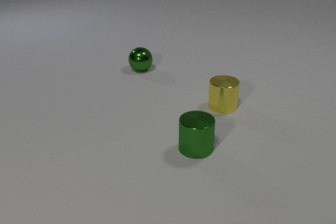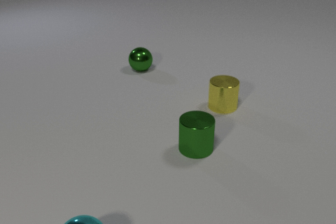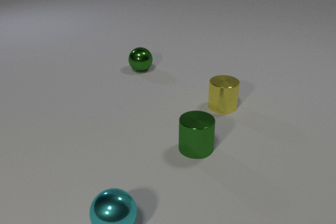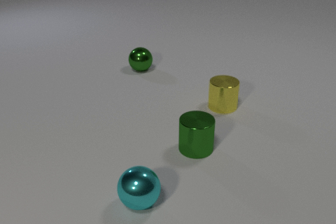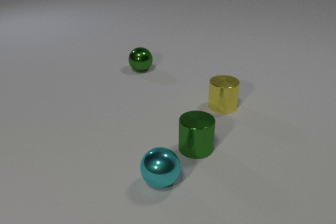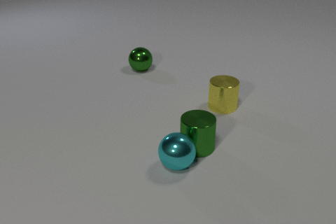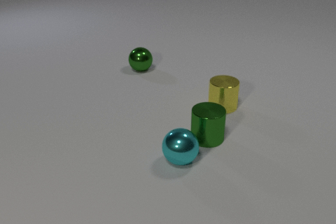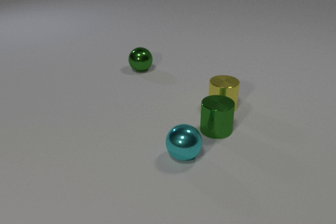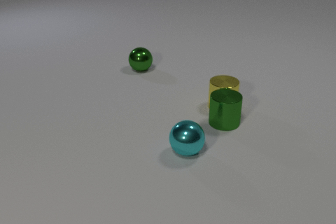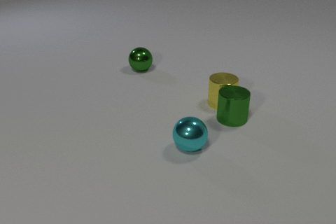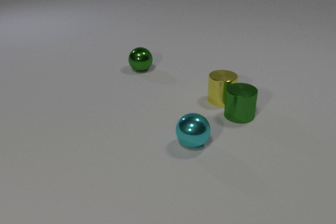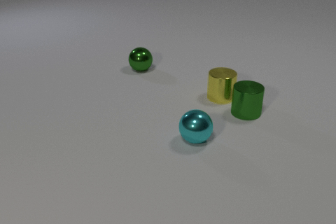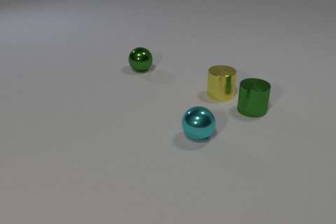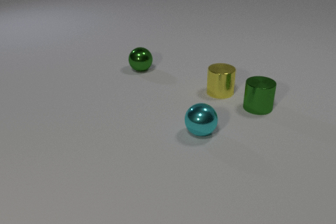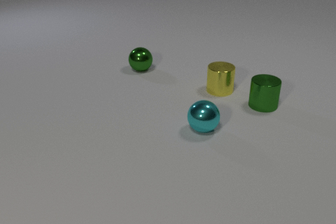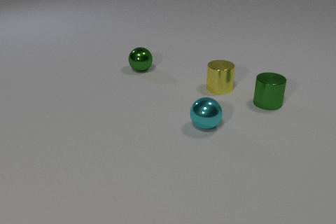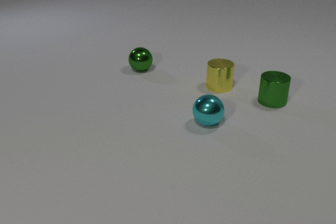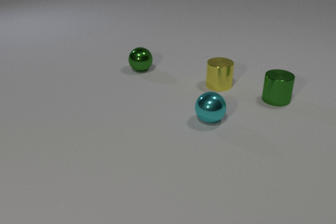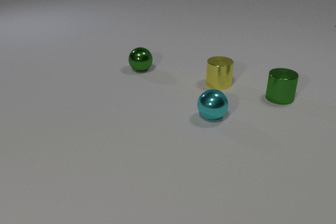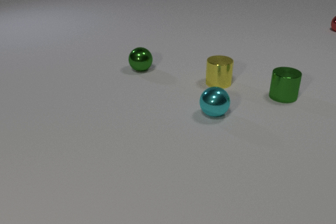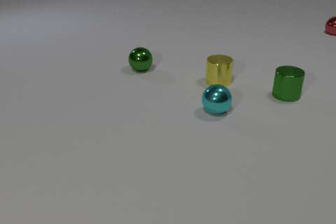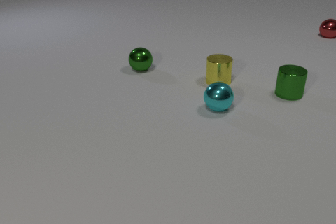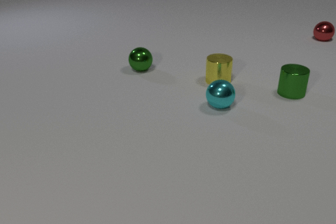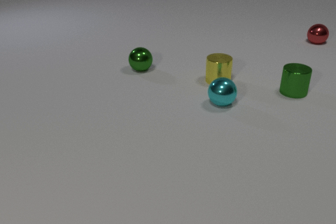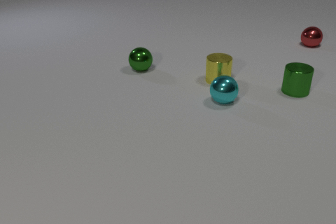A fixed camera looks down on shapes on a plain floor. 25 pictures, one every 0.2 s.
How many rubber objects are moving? 0.
How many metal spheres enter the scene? 2.
What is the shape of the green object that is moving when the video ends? cylinder.
0.0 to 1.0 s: The cyan metal sphere comes in at the bottom edge, rolls away from the camera and to the right. The cyan metal sphere and the green metal cylinder collide.
1.0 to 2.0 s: The cyan metal sphere rolls away from the camera and to the right. The green metal cylinder slides away from the camera and to the right. The yellow metal cylinder slides away from the camera. The green metal cylinder and the yellow metal cylinder collide.
2.0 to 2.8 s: The cyan metal sphere rolls away from the camera. The green metal cylinder slides away from the camera and to the right. The yellow metal cylinder slides away from the camera.
2.8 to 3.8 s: The cyan metal sphere rolls away from the camera. The green metal cylinder slides away from the camera and to the right. The red metal sphere comes in at the right edge, rolls toward the camera and to the left. The yellow metal cylinder slides away from the camera.
3.8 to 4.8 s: The cyan metal sphere rolls away from the camera. The green metal cylinder slides away from the camera and to the right. The red metal sphere rolls toward the camera and to the left. The yellow metal cylinder slides away from the camera.
